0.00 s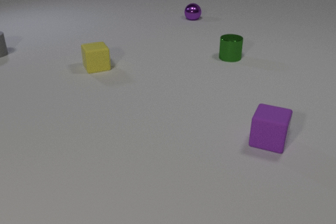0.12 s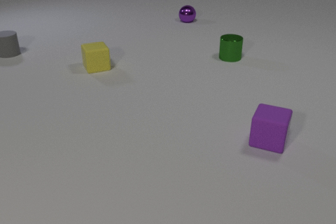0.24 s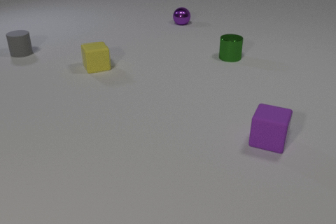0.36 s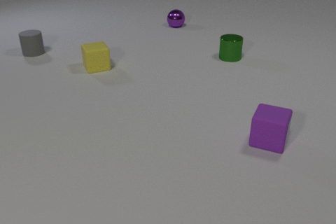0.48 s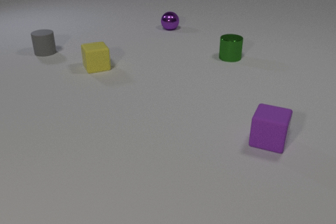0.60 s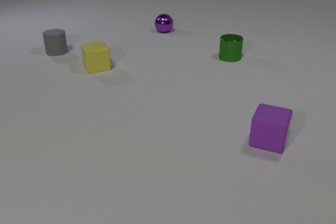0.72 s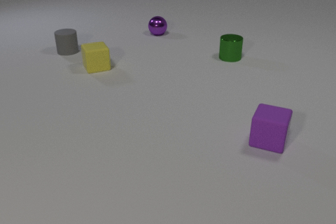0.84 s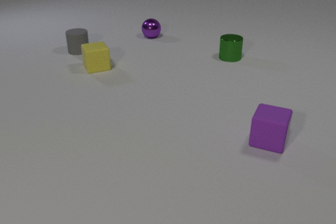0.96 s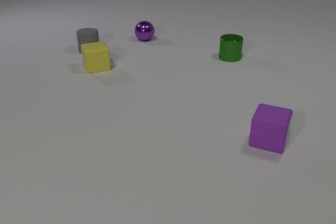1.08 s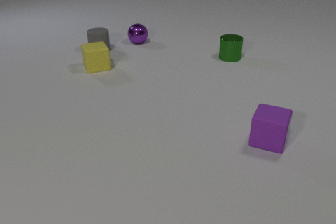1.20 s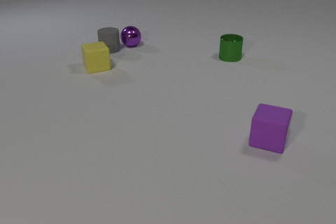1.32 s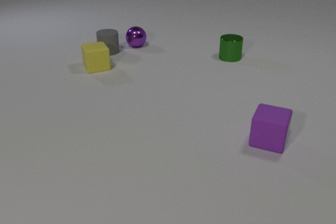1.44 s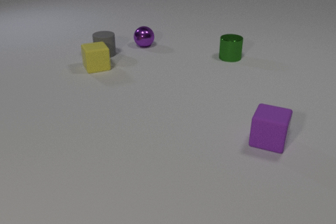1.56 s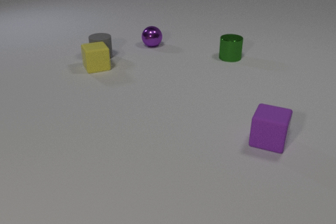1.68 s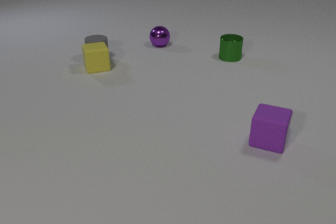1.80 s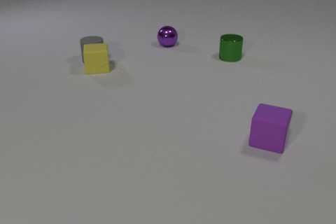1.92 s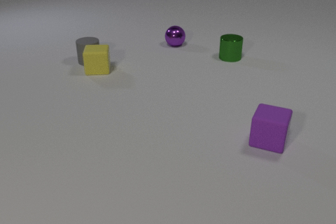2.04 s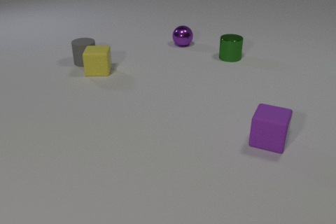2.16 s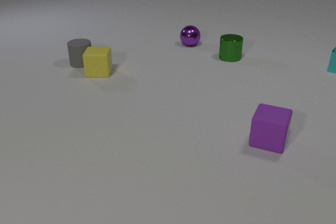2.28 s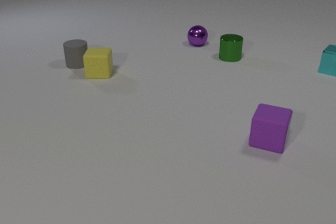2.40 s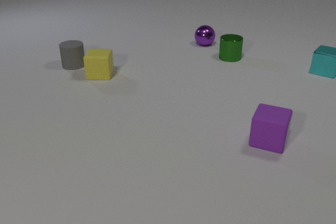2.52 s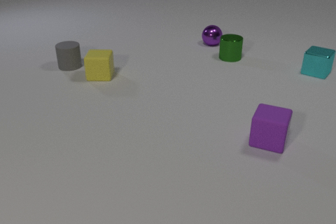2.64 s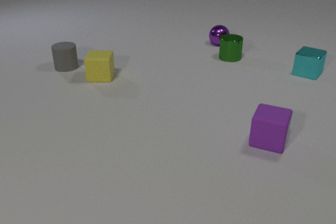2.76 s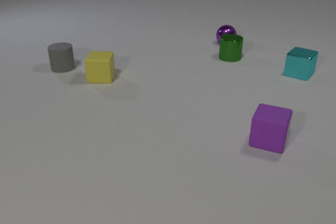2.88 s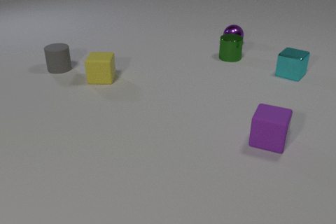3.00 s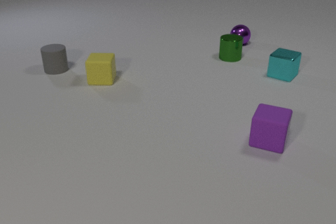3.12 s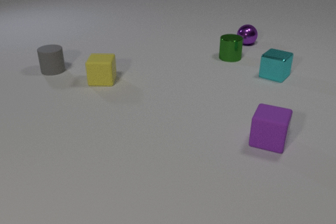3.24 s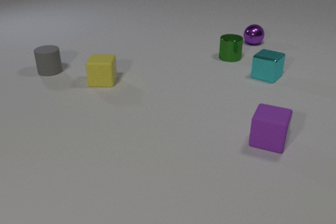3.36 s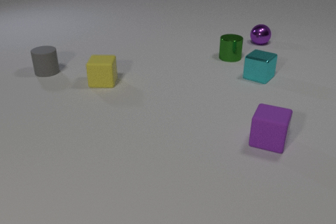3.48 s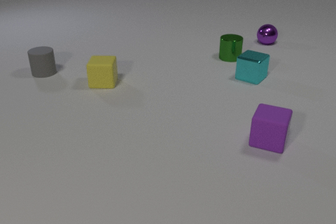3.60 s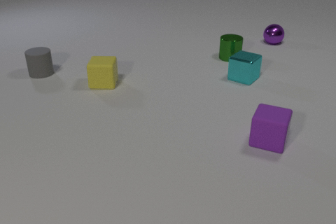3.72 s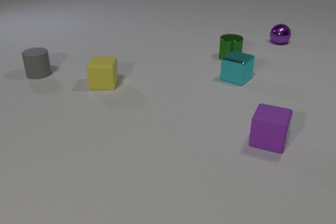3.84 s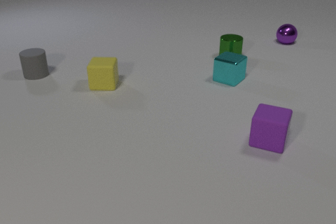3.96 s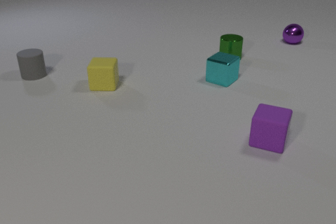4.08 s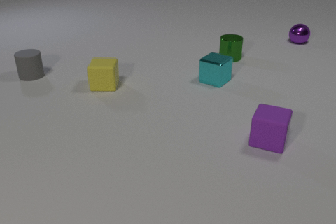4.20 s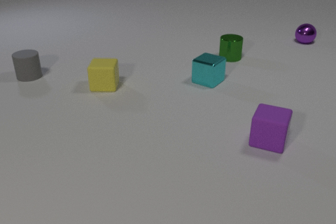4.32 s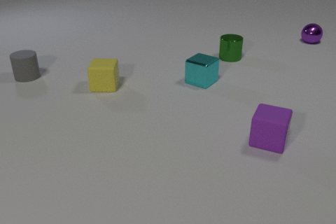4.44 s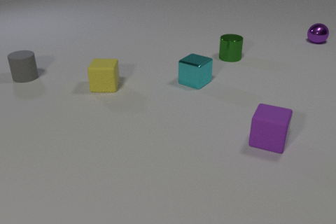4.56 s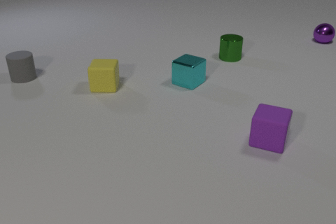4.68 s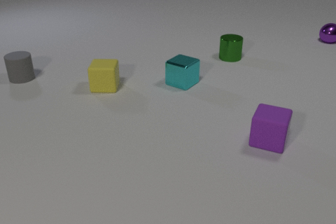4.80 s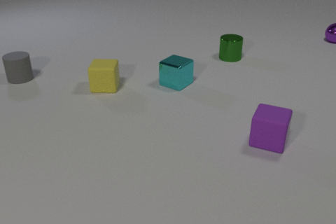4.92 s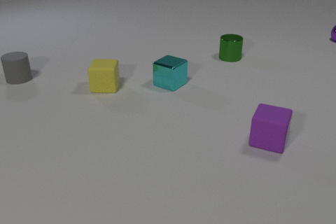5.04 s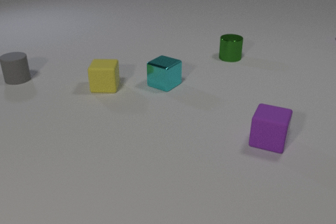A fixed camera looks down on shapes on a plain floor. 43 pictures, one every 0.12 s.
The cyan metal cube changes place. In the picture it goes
to the left.
The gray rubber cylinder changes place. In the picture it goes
toward the camera.
0.00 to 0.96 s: The gray rubber cylinder slides to the right. The purple metal sphere rolls toward the camera and to the left.
0.96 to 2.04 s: The gray rubber cylinder slides toward the camera. The purple metal sphere rolls to the right and toward the camera. The yellow rubber cube slides toward the camera, spins clockwise seen from above by about 30 degrees, its near face sliding to the left. The gray rubber cylinder and the purple metal sphere collide. The gray rubber cylinder and the yellow rubber cube collide.
2.04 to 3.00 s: The gray rubber cylinder slides to the left and toward the camera. The purple metal sphere rolls to the right. The yellow rubber cube slides toward the camera. The cyan metal cube comes in at the right edge, slides to the left and toward the camera.
3.00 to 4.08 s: The gray rubber cylinder slides to the left. The purple metal sphere rolls to the right. The yellow rubber cube slides toward the camera. The cyan metal cube slides to the left and toward the camera.
4.08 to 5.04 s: The gray rubber cylinder slides to the left. The purple metal sphere rolls to the right and away from the camera, leaves at the right edge. The cyan metal cube slides to the left.
Are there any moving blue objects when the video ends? no.
Are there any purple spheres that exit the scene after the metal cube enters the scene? yes.
What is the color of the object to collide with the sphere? gray.
